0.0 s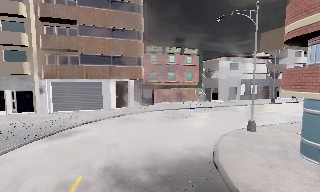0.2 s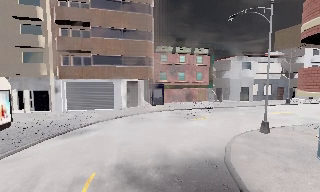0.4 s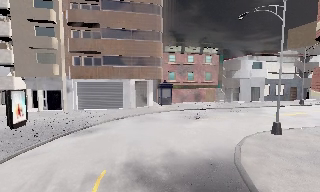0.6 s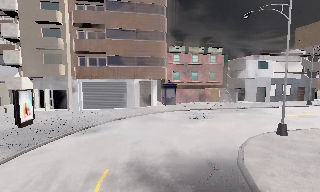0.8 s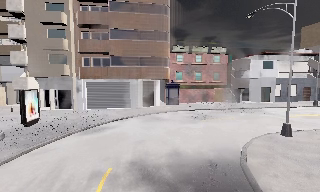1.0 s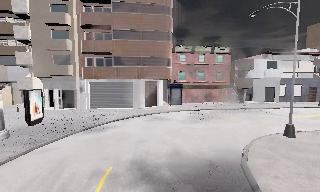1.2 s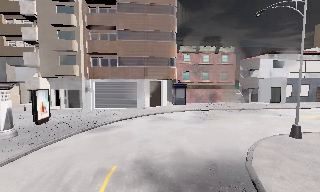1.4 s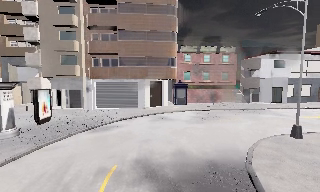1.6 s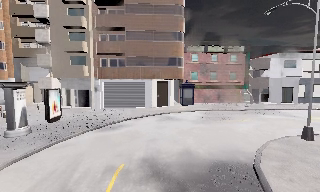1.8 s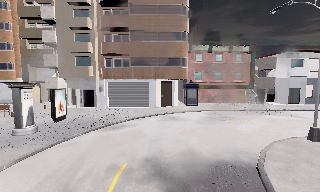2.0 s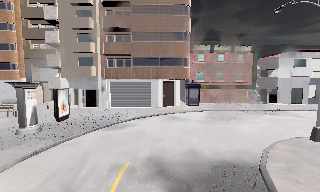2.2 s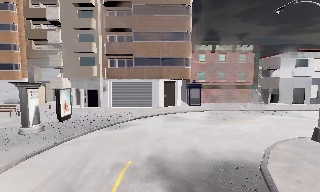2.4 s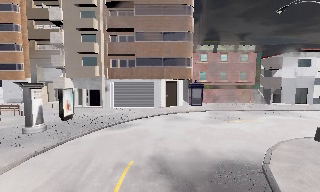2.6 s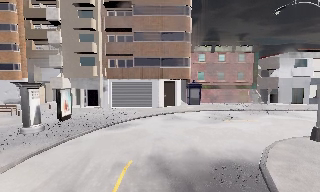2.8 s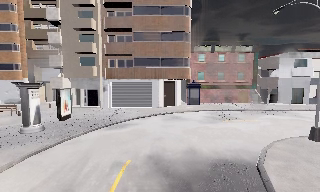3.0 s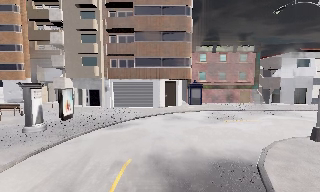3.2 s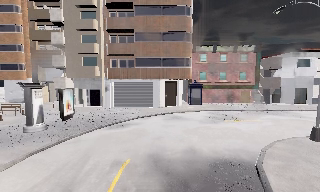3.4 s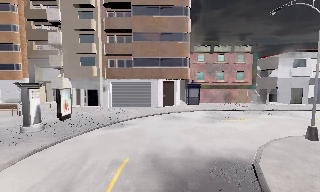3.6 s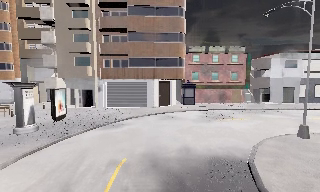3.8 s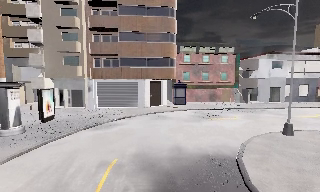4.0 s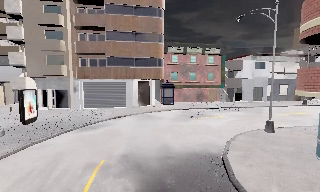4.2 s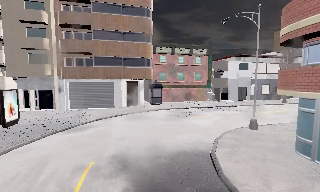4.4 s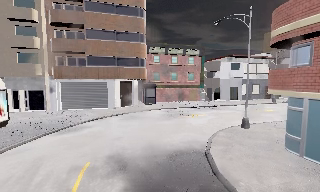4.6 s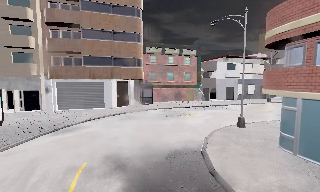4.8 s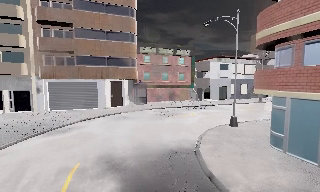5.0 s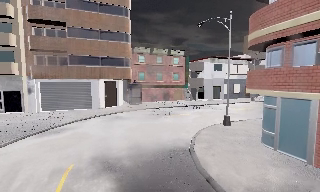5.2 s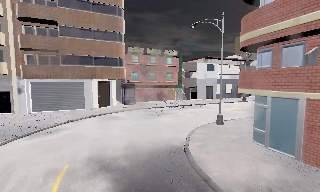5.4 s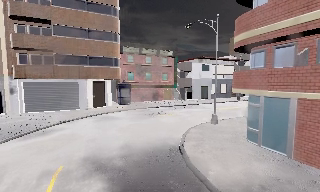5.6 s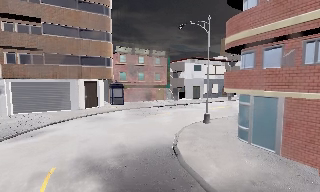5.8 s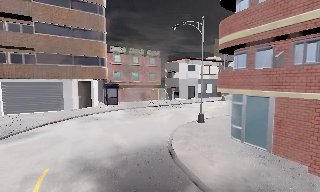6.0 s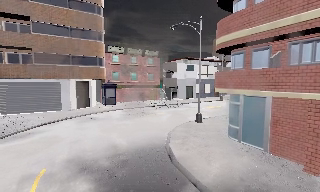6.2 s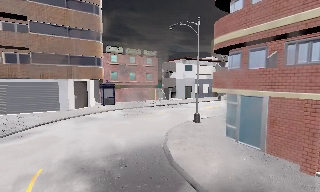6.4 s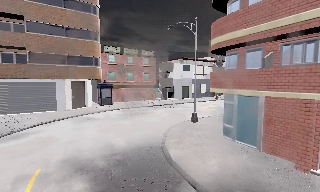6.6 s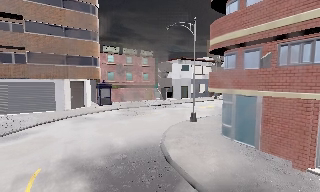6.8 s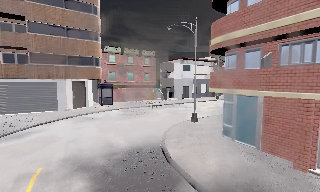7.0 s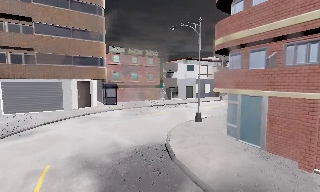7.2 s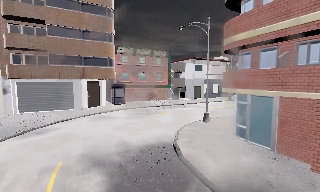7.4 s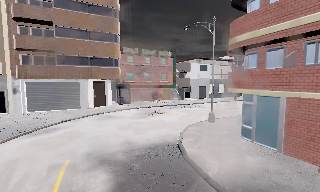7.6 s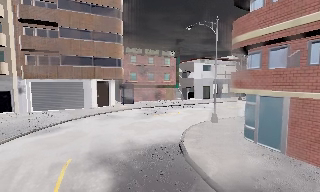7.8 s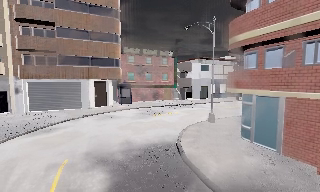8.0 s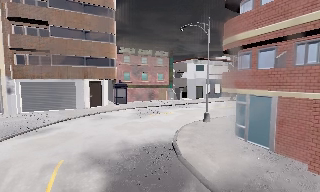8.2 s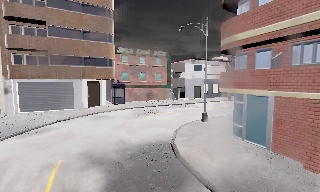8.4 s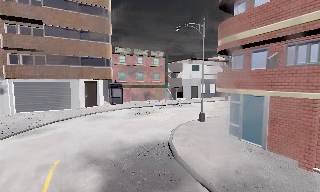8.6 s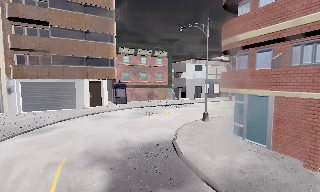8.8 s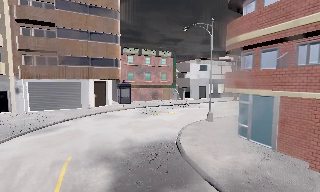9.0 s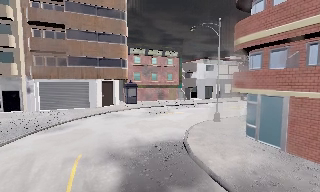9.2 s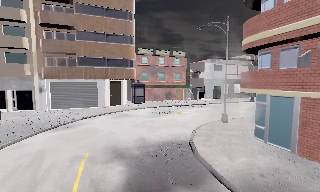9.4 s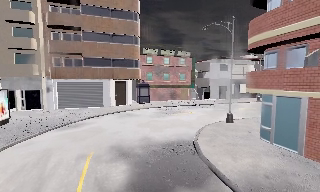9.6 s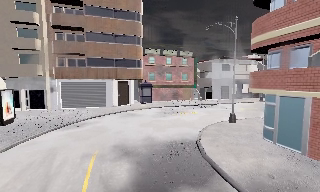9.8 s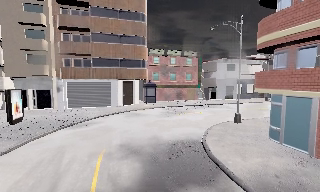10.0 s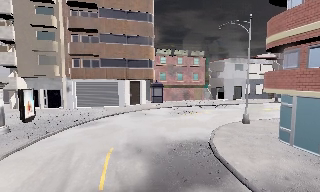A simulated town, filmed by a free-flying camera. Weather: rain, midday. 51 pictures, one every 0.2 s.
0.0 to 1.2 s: The camera pans to its left, which is counterclockwise from overhead, by about 10 degrees.
1.2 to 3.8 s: The camera travels backward, about 0.5 m, so what stands in front gets smaller.
3.8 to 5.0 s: The camera pans to its right, which is clockwise from overhead, by about 15 degrees.
5.0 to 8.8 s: The camera travels backward, about 1 m, so what stands in front gets smaller.
8.8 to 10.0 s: The camera swings to its left by about 10 degrees, and the scene slides to the right.
The film runs backward here.
